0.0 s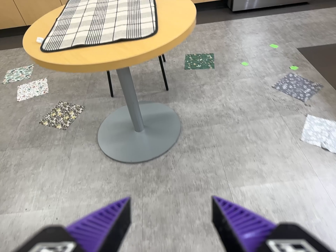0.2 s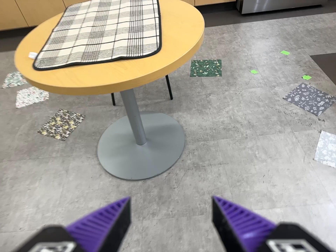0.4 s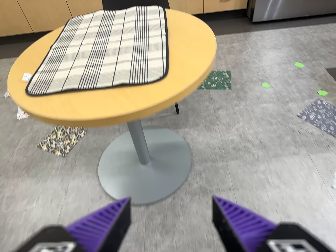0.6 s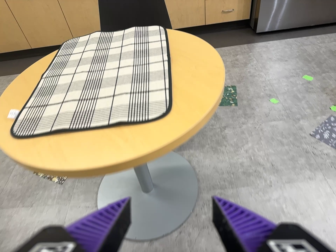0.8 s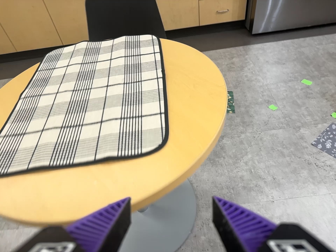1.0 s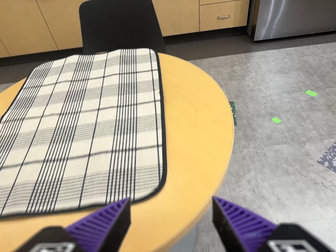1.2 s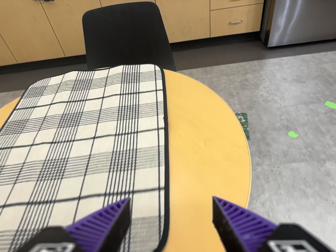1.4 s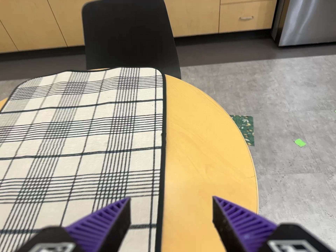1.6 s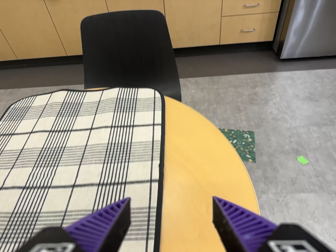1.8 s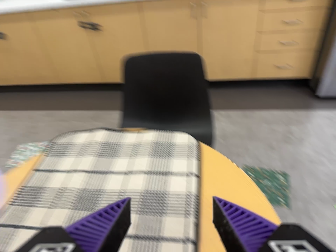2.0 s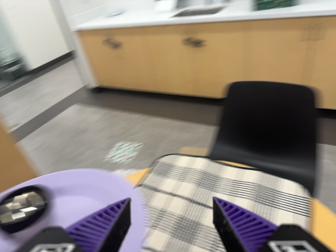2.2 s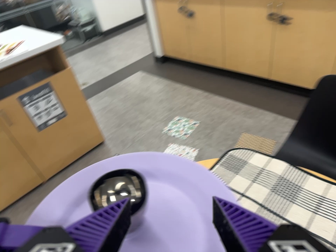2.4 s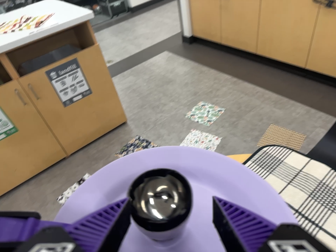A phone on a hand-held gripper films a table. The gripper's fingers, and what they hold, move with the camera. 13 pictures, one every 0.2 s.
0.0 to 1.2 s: The camera travels toward the top of its view and forward, about 70 cm, so close, fixed things drift downward.
1.2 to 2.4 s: The camera swings to its left by about 40 degrees, and the scene slides to the right. It travels toward the top of its view, to its left and forward, about 40 cm, so close, fixed things drift downward. It rolls about its line of sight by about 30 degrees, and the scene rotates clockwise.
The film runs forward here.
